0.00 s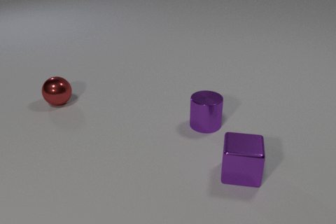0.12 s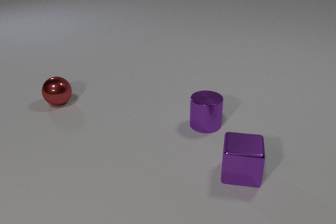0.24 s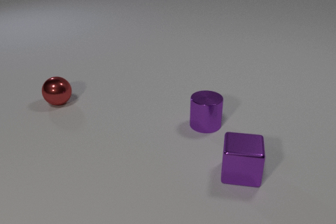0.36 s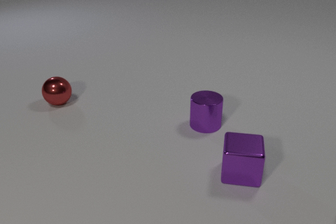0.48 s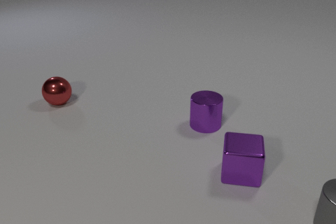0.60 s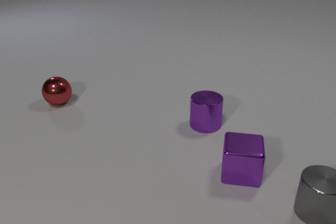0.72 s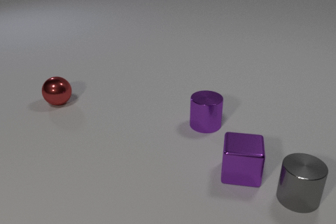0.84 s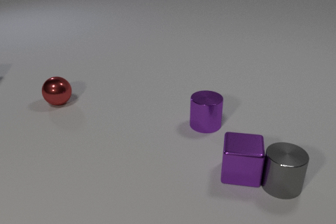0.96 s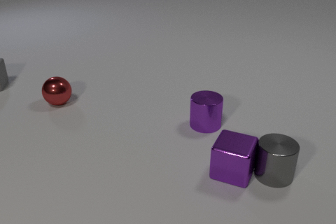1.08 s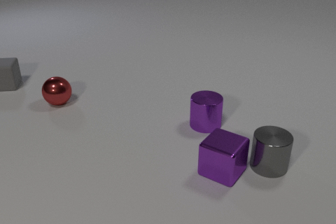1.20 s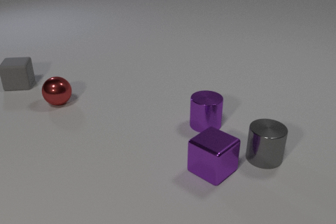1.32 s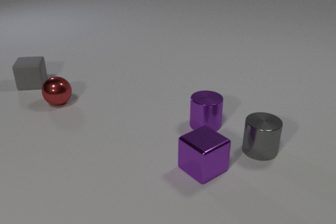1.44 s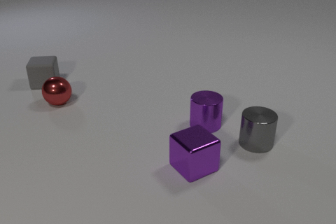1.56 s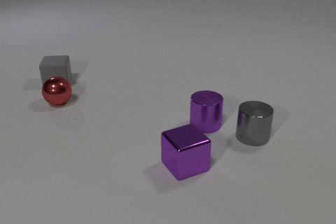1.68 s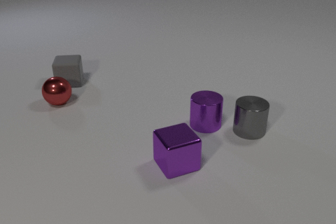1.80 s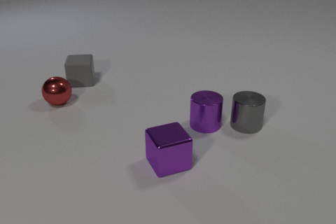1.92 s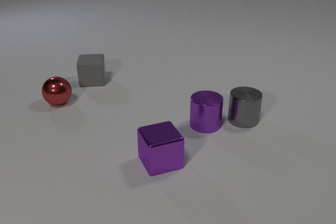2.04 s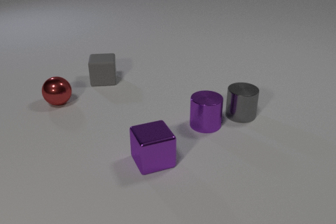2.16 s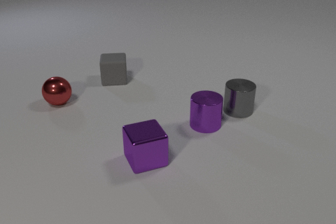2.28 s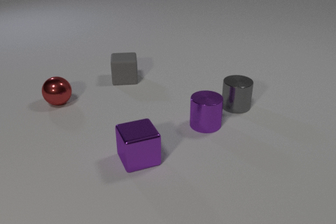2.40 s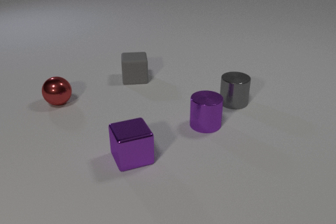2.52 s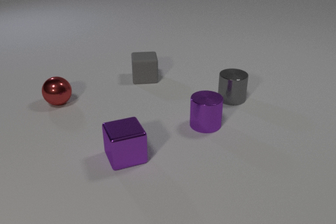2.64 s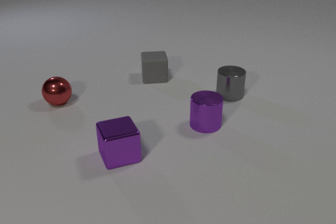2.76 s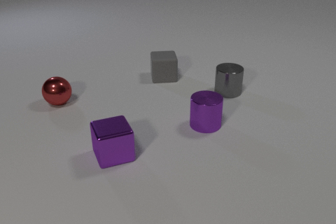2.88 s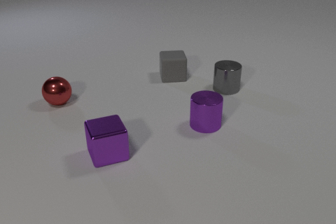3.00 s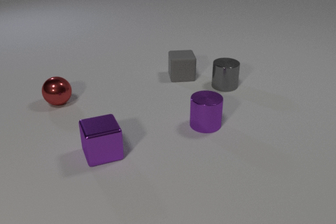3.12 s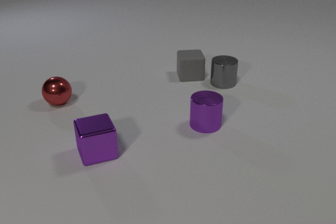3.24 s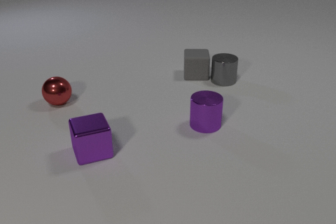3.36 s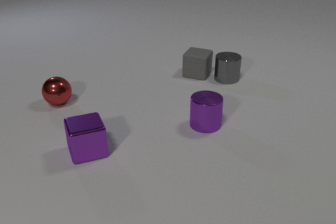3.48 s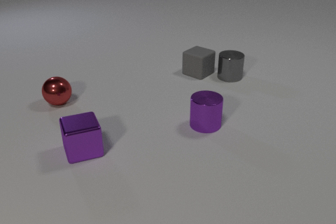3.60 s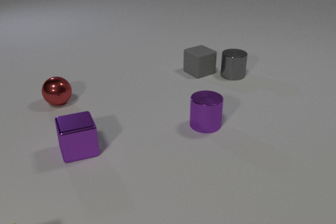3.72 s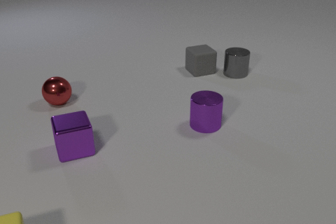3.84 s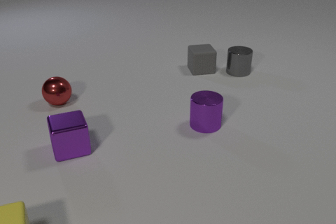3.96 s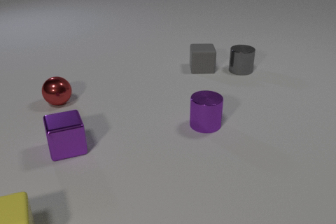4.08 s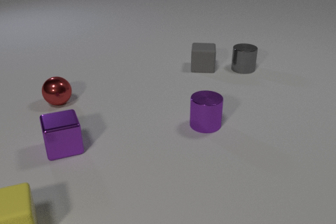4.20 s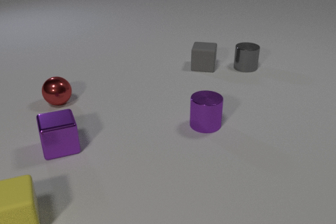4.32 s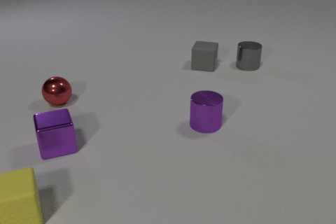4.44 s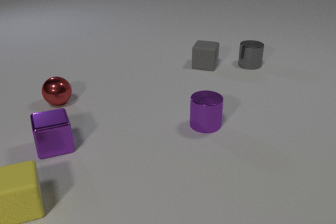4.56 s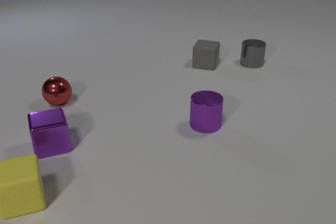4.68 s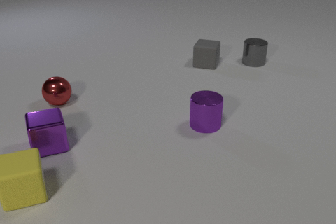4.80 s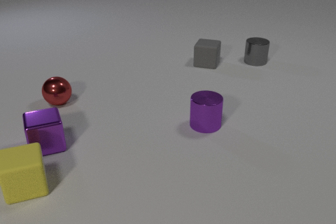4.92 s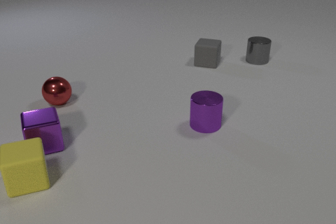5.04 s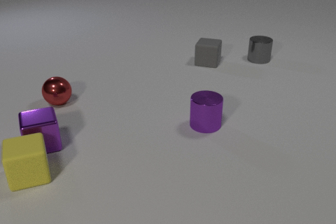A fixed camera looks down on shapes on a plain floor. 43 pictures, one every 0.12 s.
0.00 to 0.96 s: The gray metal cylinder comes in at the right edge, slides to the left and away from the camera. The purple metal cube slides to the left. The gray rubber cube comes in at the left edge. The gray metal cylinder and the purple metal cube collide.
0.96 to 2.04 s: The gray metal cylinder slides away from the camera. The purple metal cube slides to the left, spins so that its near face slides to the left, clockwise seen from above. The gray rubber cube slides to the right.
2.04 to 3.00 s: The gray metal cylinder slides away from the camera. The purple metal cube slides to the left. The gray rubber cube slides to the right.
3.00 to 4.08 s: The gray metal cylinder slides away from the camera. The purple metal cube slides to the left and away from the camera. The yellow rubber cube comes in at the bottom edge, slides away from the camera. The gray rubber cube slides away from the camera and to the right, spins so that its near face slides to the left, clockwise seen from above. The gray metal cylinder and the gray rubber cube collide.
4.08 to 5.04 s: The gray metal cylinder slides away from the camera and to the right. The purple metal cube slides to the left and away from the camera. The yellow rubber cube slides away from the camera. The gray rubber cube slides away from the camera.
Are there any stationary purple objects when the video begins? yes.
What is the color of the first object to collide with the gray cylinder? purple.
What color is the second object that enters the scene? gray.
